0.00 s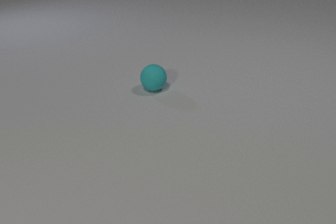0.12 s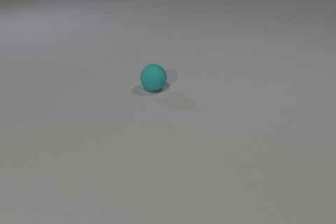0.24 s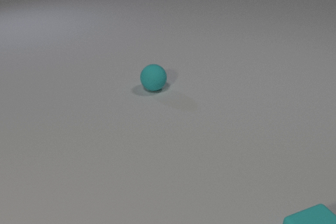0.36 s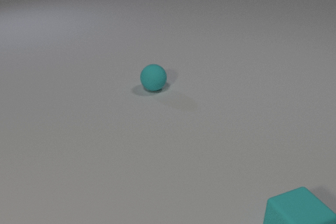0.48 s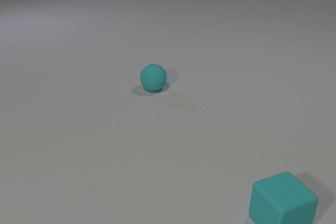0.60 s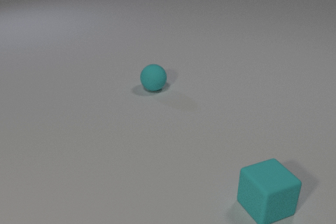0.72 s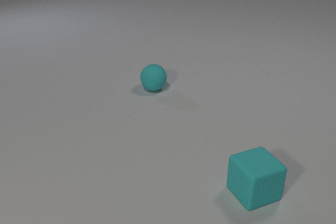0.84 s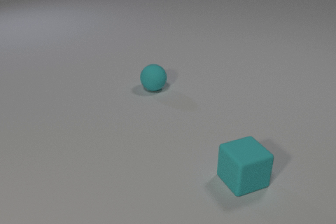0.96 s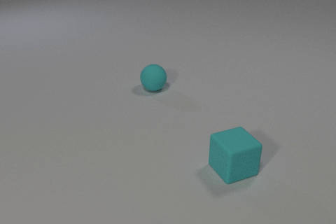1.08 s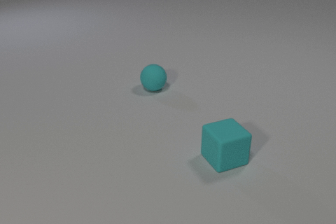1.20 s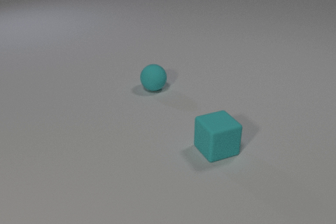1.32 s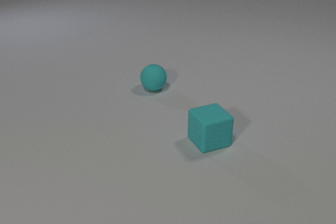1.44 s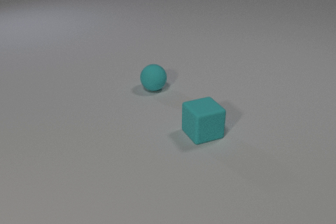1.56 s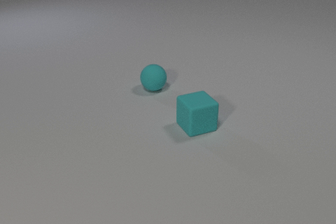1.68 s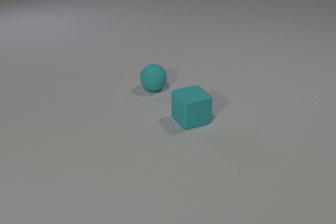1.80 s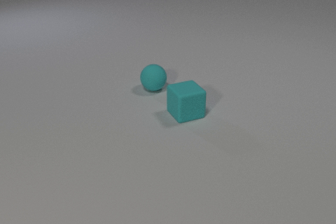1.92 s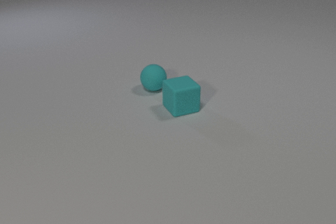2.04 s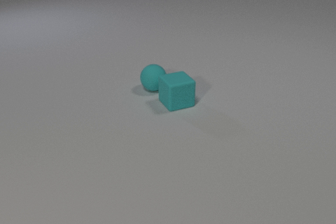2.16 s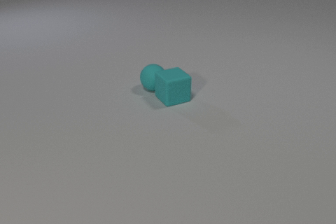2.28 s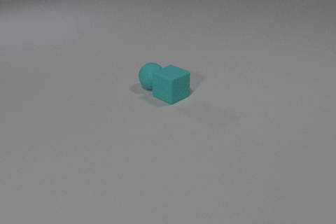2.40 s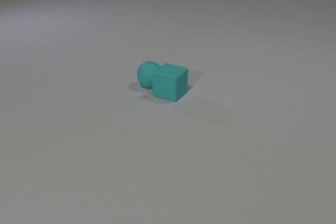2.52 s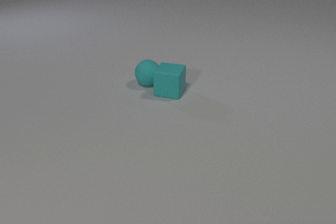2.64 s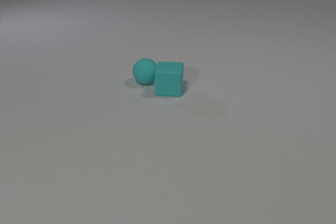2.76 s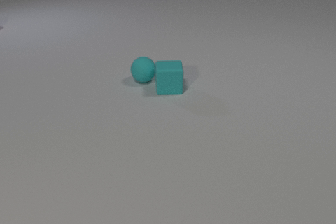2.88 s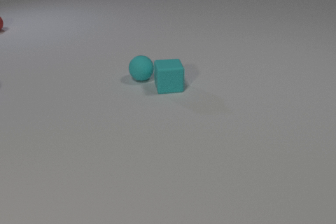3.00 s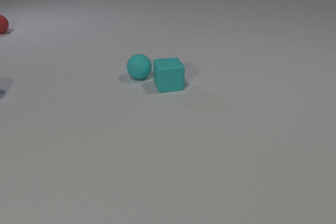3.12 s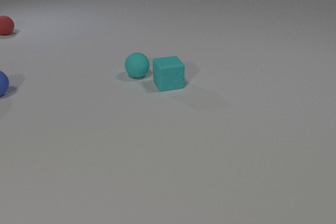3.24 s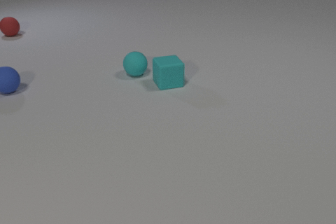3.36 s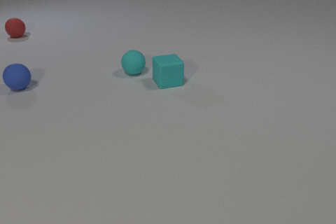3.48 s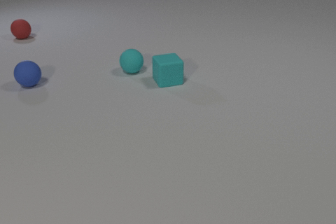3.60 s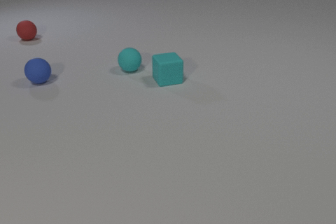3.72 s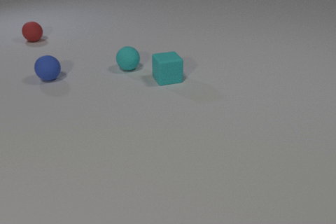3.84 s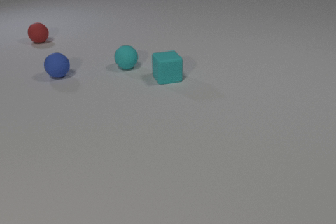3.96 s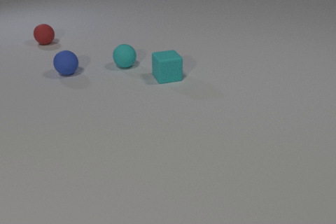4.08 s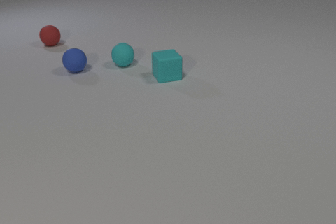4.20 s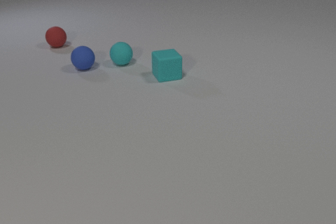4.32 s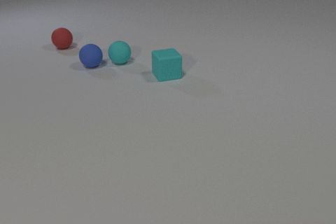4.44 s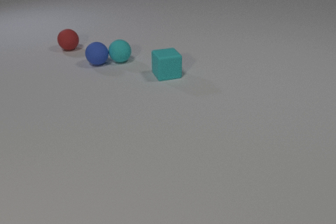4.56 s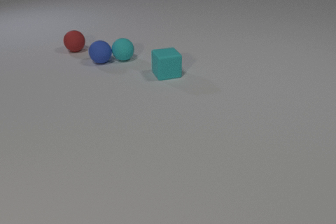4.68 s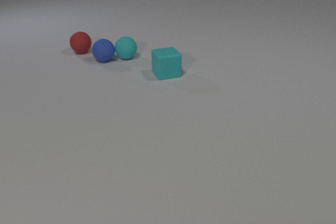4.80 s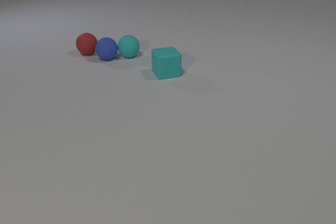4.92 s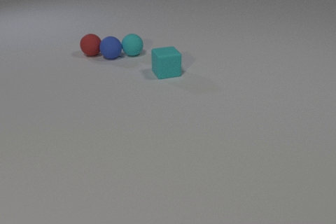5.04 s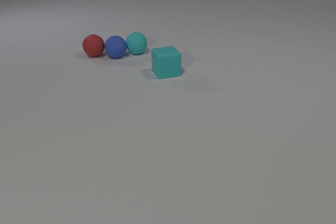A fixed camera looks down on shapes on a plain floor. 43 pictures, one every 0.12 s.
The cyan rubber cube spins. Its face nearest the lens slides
to the right.
The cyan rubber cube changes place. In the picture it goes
away from the camera.
0.00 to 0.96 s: The cyan rubber cube comes in at the bottom edge, slides away from the camera and to the left.
0.96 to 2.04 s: The cyan rubber cube slides away from the camera and to the left.
2.04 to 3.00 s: The cyan rubber cube slides away from the camera, spins counterclockwise seen from above by about 75 degrees, its near face sliding to the right. The cyan rubber sphere rolls away from the camera and to the left. The red rubber sphere comes in at the left edge, rolls toward the camera and to the right. The cyan rubber cube and the cyan rubber sphere collide.
3.00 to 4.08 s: The cyan rubber cube slides away from the camera. The cyan rubber sphere rolls away from the camera and to the left. The blue rubber sphere comes in at the left edge, rolls to the right and away from the camera. The red rubber sphere rolls toward the camera and to the right.
4.08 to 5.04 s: The cyan rubber cube slides away from the camera. The cyan rubber sphere rolls away from the camera and to the right. The blue rubber sphere rolls to the right and away from the camera. The red rubber sphere rolls to the right and toward the camera. The cyan rubber sphere and the blue rubber sphere collide. The blue rubber sphere and the red rubber sphere collide.
How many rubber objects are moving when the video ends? 4.
Are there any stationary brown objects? no.
What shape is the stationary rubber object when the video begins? sphere.
